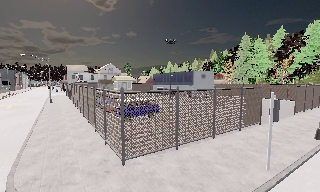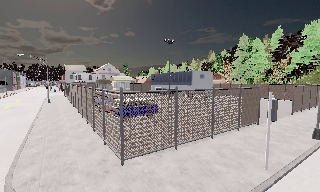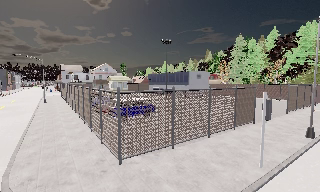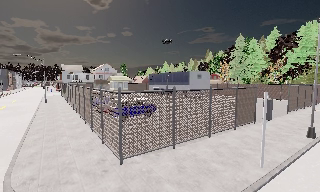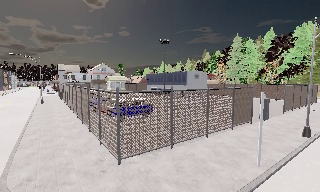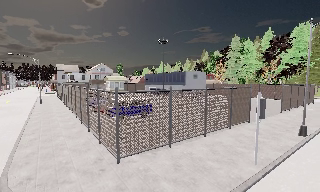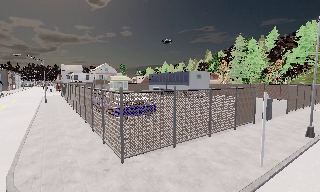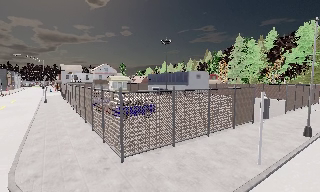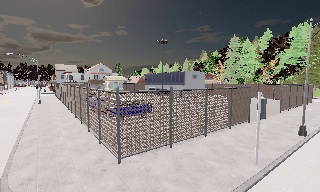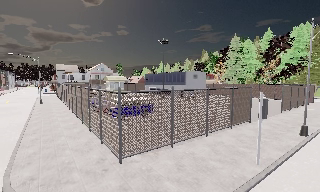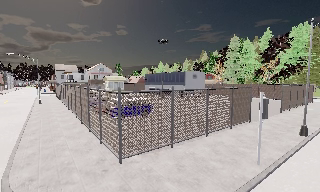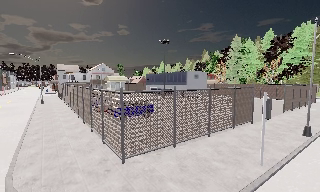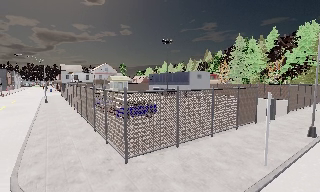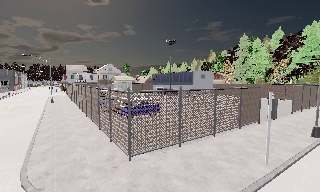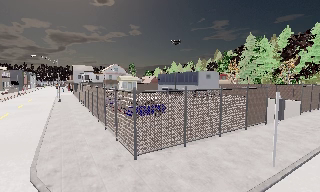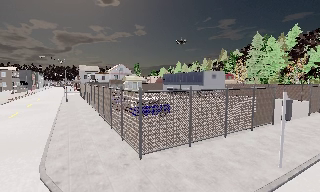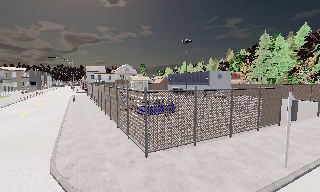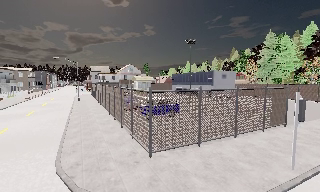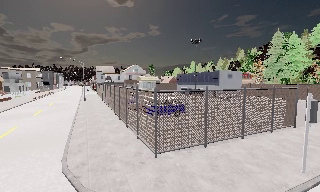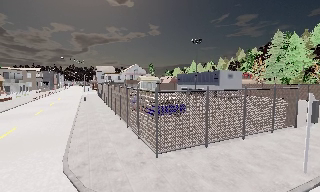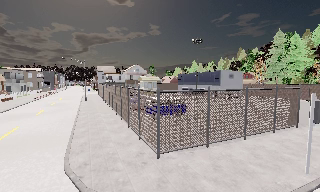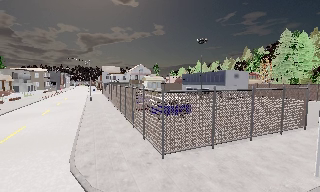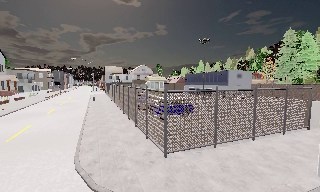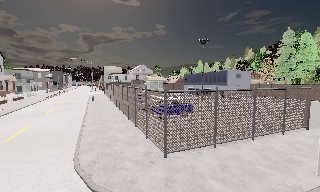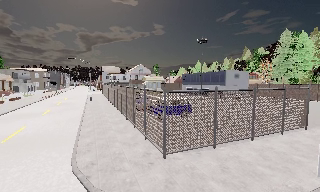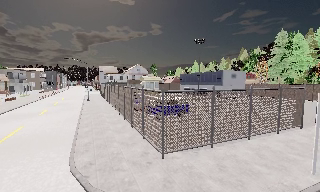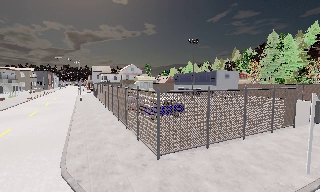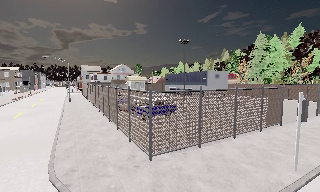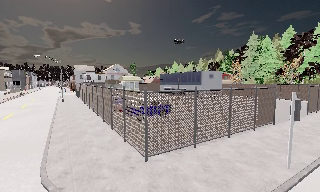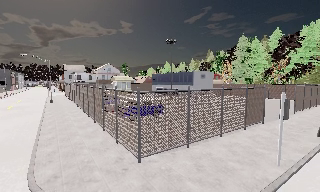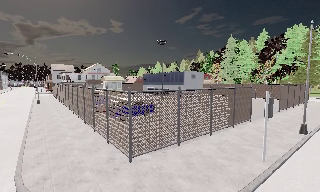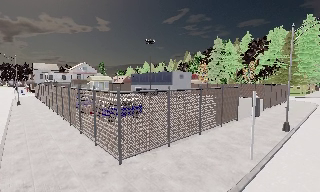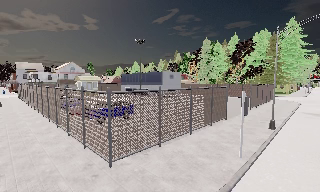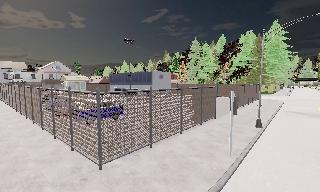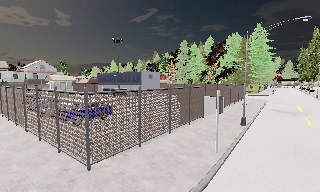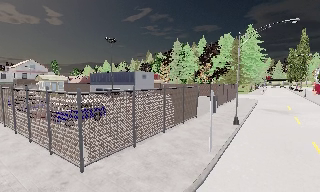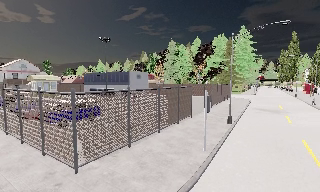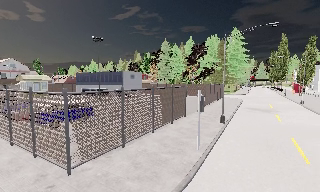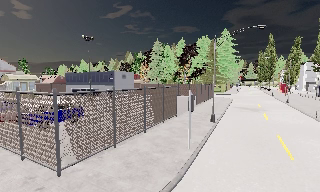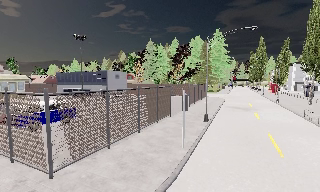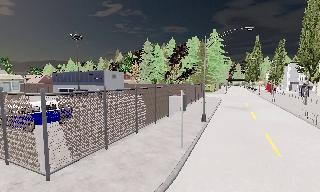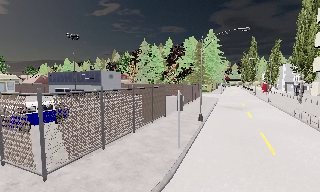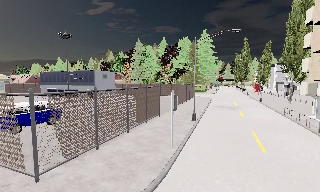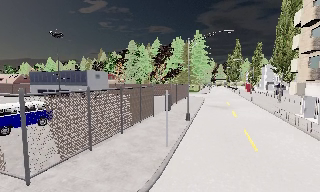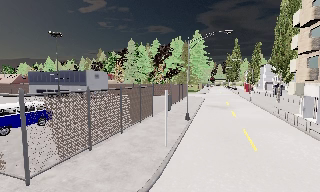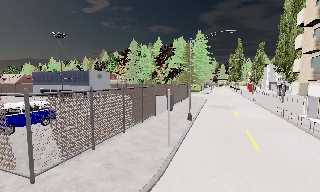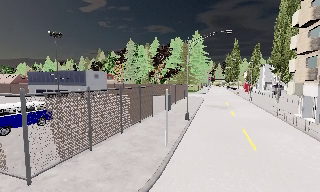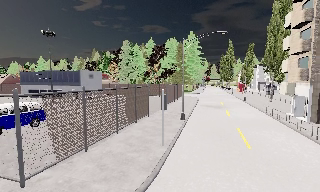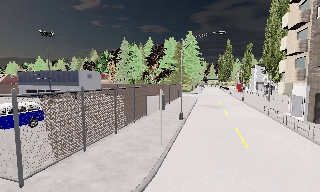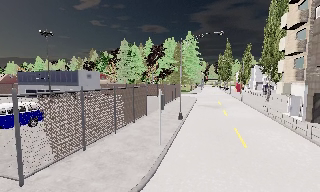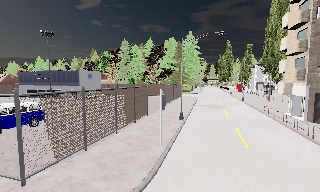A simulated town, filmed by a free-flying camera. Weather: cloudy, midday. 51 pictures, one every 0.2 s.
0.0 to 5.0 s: The camera travels to its left and backward, about 1 m, so close, fixed things drift to the right.
5.0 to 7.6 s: The camera pans to its right, which is clockwise from overhead, by about 40 degrees.
7.6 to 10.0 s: The camera swings to its right by about 10 degrees, and the scene slides to the left.
The film runs forward here.
